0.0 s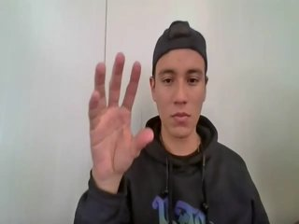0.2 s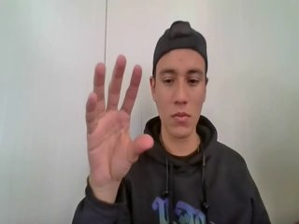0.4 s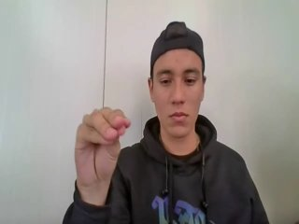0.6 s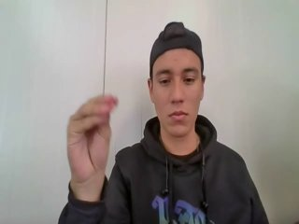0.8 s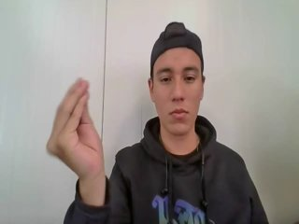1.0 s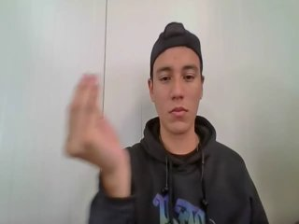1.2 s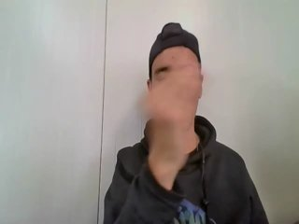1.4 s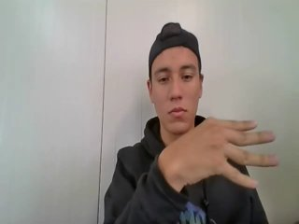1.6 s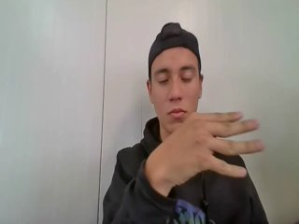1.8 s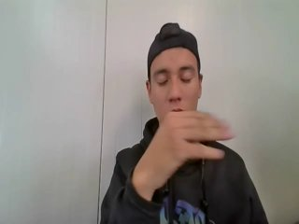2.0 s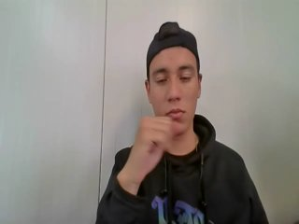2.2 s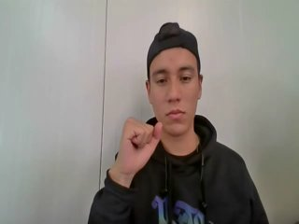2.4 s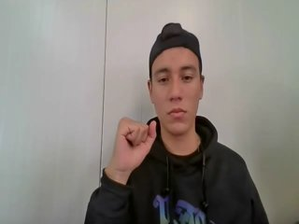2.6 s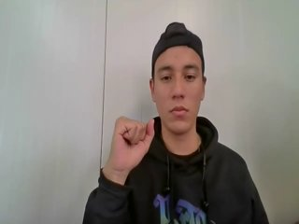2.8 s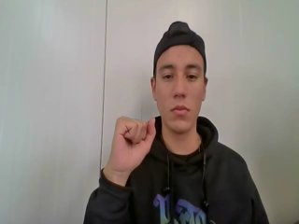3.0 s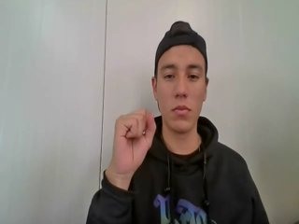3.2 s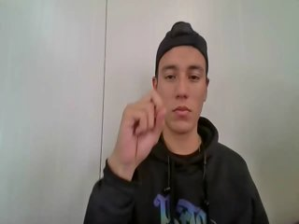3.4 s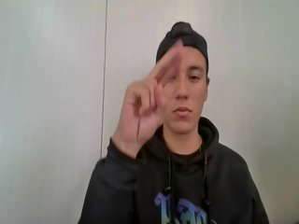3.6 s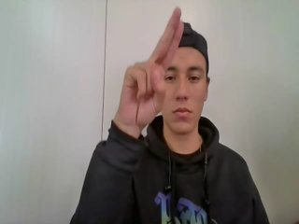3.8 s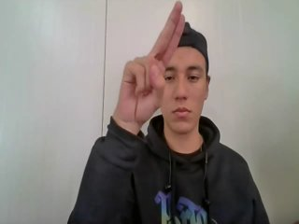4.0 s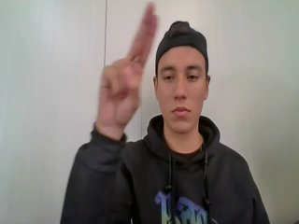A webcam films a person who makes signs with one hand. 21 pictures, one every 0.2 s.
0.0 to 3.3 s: On the screen the hand sweeps to the right. The name of the sign: Throw left.
3.4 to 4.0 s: Pointing with two fingers.
